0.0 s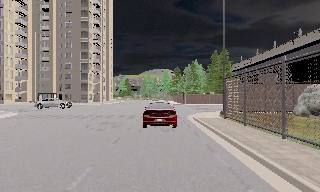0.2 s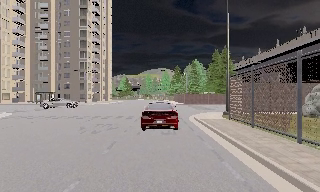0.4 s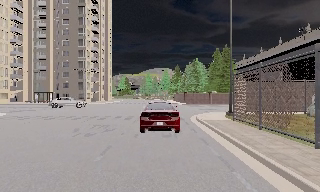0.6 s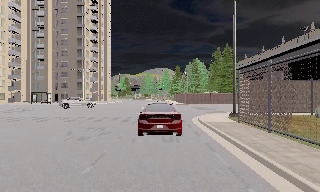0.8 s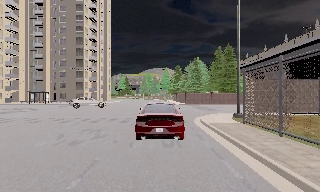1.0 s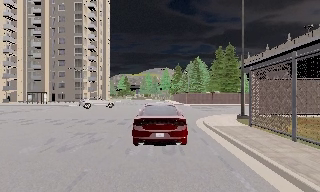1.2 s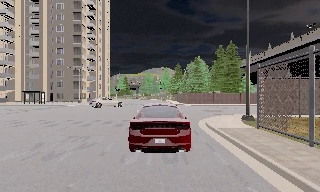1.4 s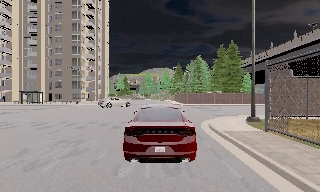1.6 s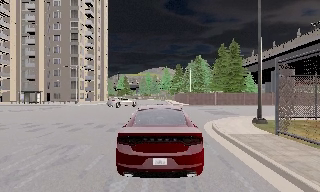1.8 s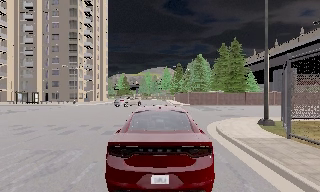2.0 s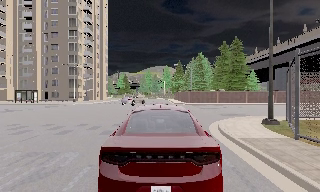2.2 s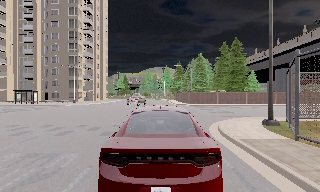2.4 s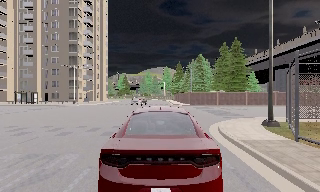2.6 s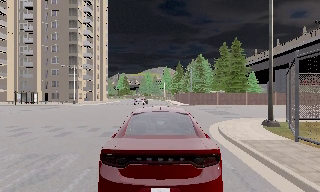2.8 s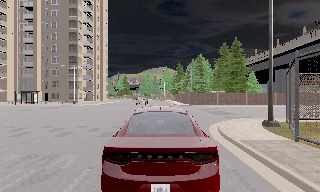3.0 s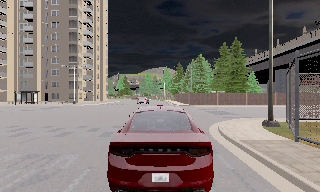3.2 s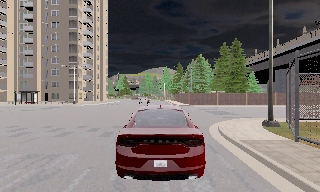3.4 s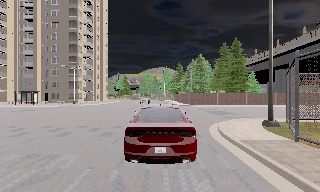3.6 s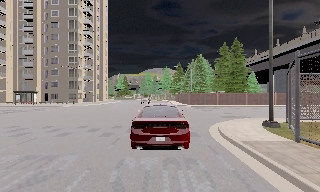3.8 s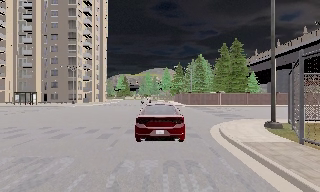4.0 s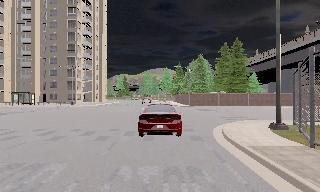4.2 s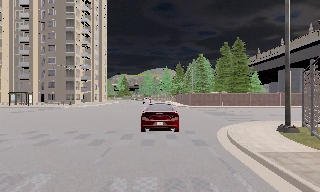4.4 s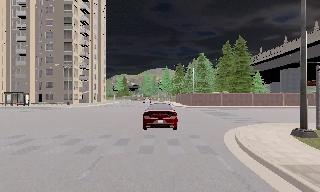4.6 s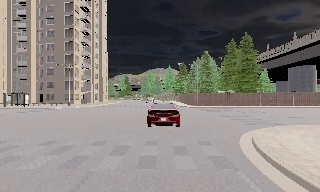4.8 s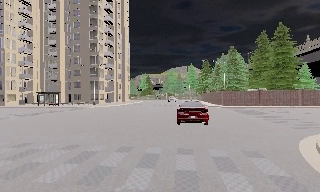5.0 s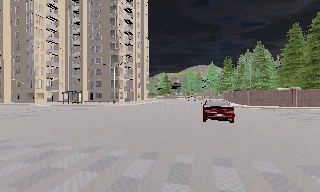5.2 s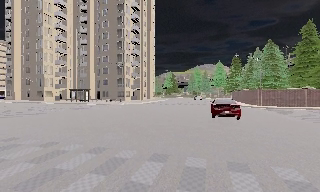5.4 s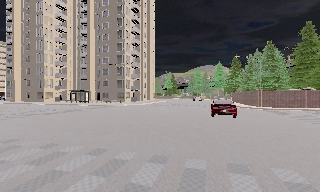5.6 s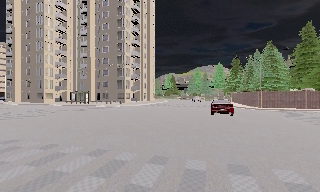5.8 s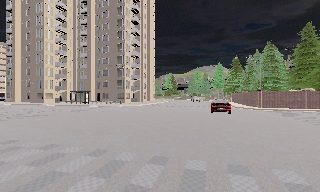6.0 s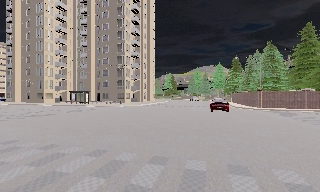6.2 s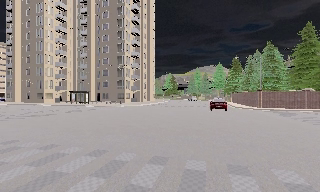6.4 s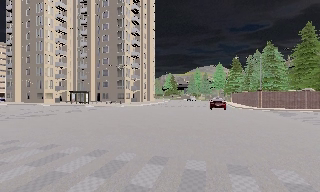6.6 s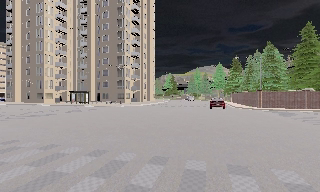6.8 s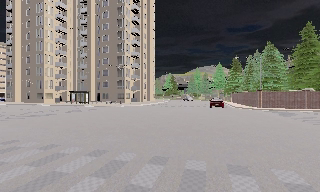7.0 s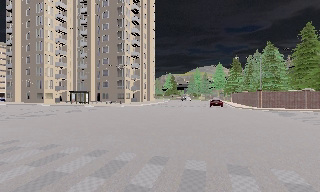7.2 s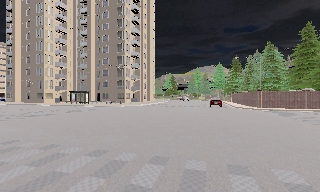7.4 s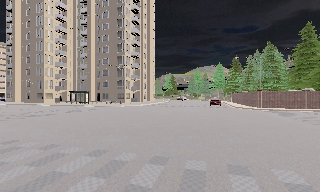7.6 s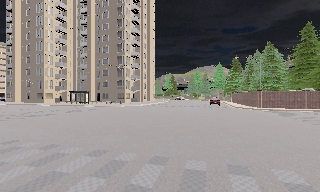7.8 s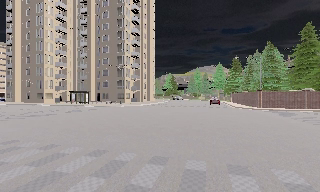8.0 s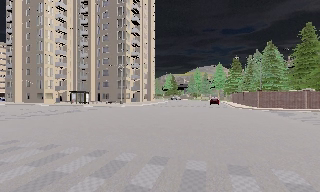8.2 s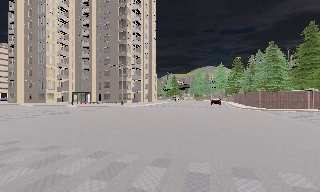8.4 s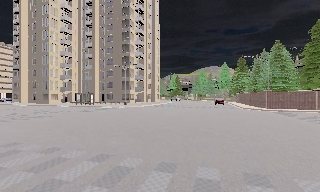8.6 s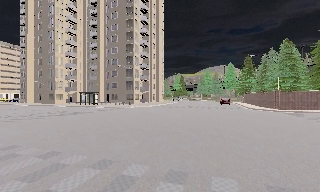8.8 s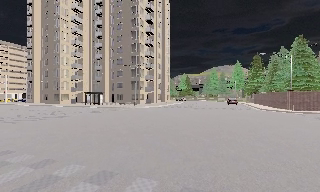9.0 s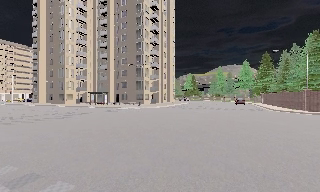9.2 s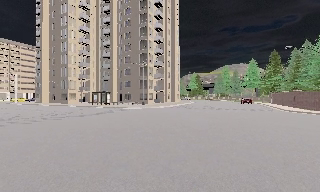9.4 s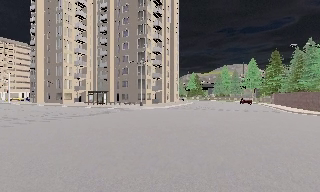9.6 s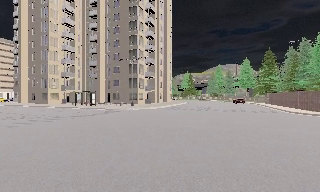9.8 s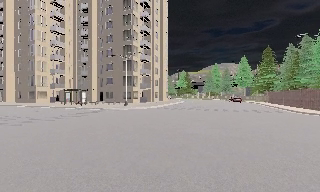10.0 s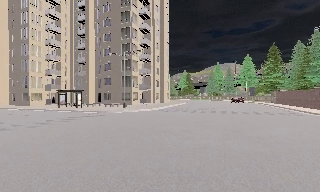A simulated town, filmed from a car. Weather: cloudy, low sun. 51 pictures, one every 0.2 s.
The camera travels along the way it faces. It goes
forward.
0.0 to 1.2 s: The camera travels forward, about 4 m, so what stands in front looms larger.
1.2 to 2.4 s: The camera travels forward, about 2 m, so what stands in front looms larger. It loses speed.
2.4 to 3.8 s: The camera shifts only a little, or ends up much as it began.
3.8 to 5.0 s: The camera swings to its left by about 15 degrees, and the scene slides to the right. It travels forward, about 4.5 m, so what stands in front looms larger. It gains speed.
5.0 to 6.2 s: The camera shifts only a little, or ends up much as it began.
6.2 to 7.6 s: The camera keeps its place and its aim.
7.6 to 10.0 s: The camera travels forward, about 10 m, so what stands in front looms larger. It gains speed.
The film runs forward here.
